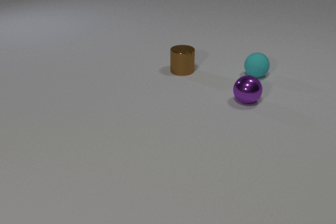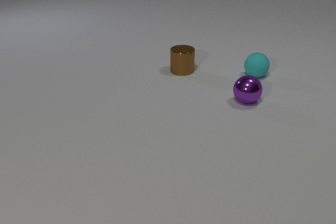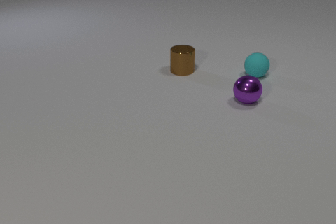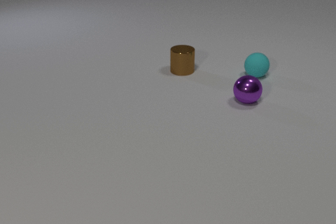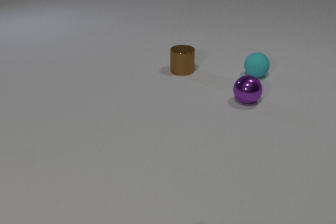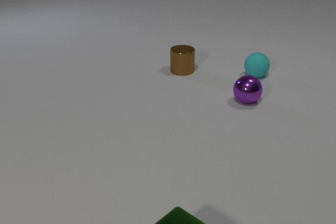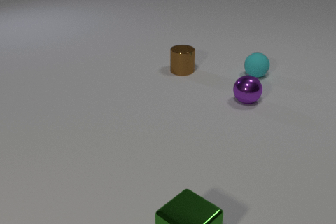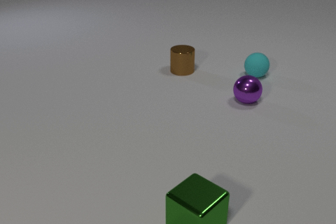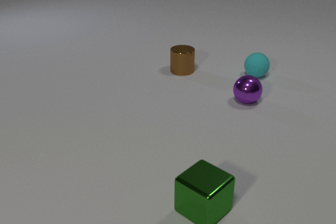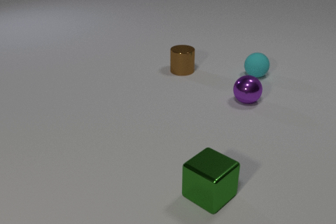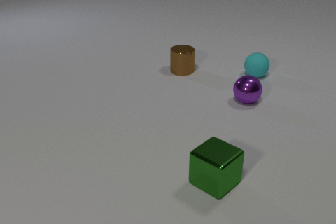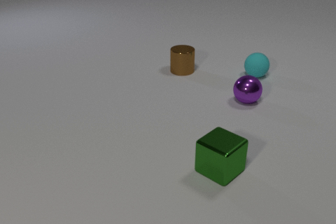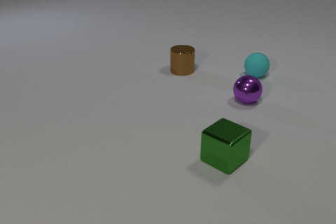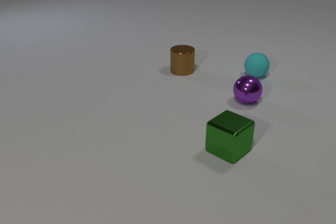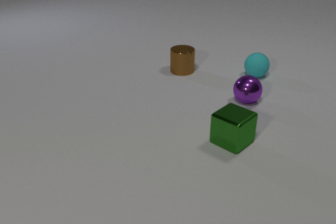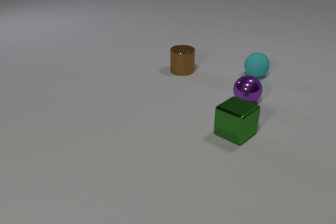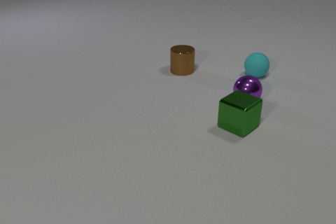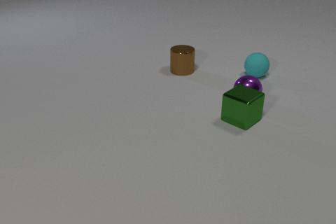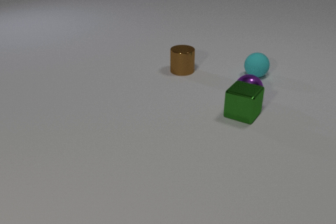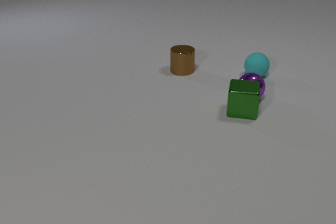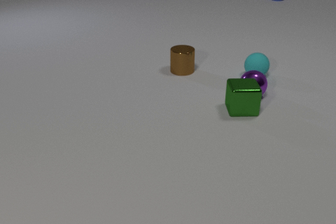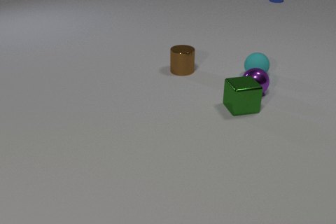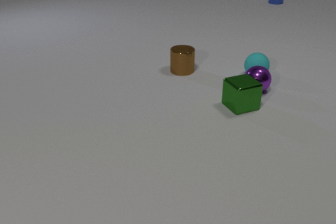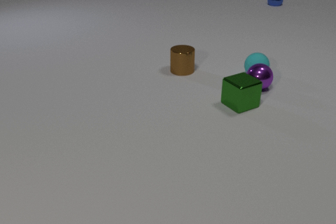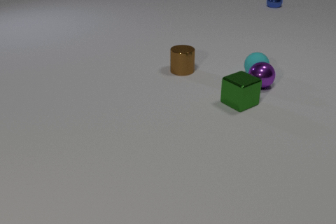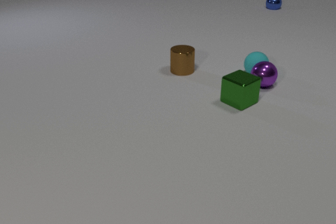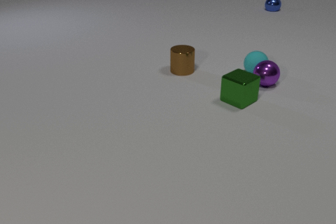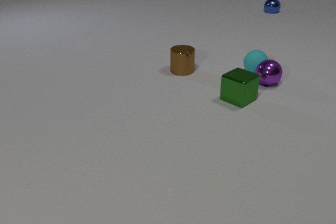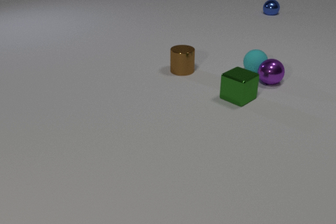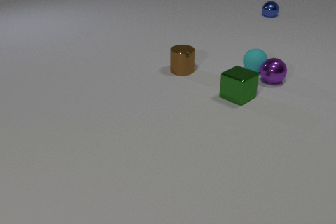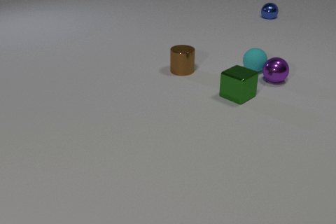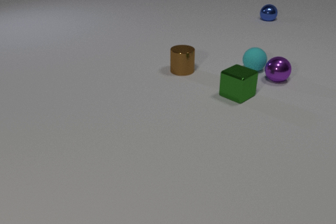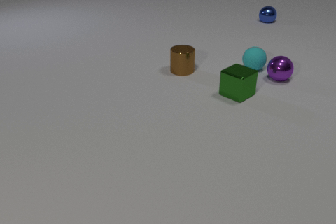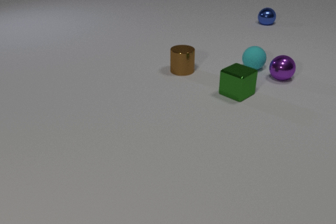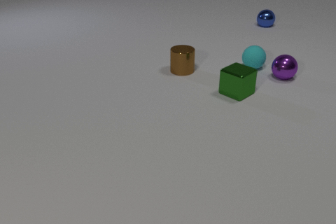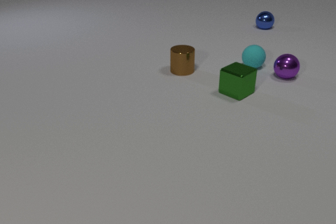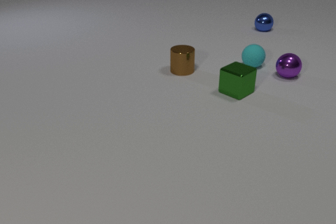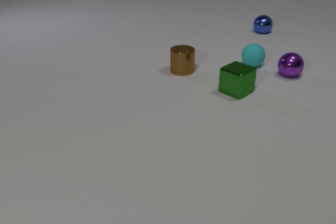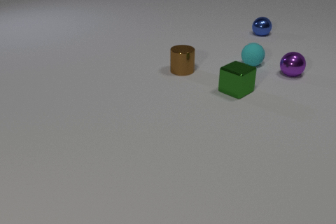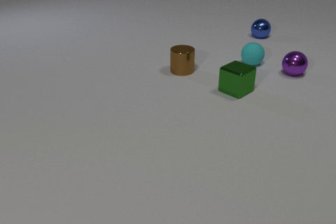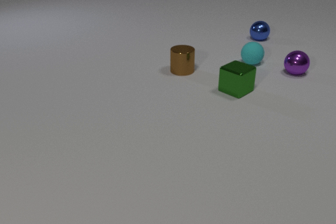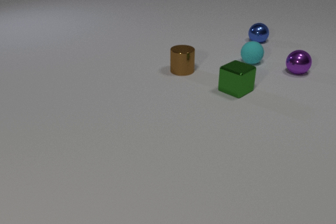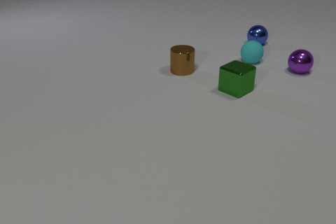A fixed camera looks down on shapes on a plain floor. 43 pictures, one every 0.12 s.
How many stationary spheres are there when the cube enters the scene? 2.
What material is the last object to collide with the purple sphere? rubber.
Are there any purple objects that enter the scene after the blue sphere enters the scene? no.
0.00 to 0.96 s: The green metal cube comes in at the bottom edge, slides away from the camera.
0.96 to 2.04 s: The green metal cube slides away from the camera.
2.04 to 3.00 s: The green metal cube slides away from the camera, spins so that its near face slides to the right, counterclockwise seen from above. The purple metal sphere rolls away from the camera. The blue metal sphere comes in at the top edge, rolls toward the camera. The green metal cube and the purple metal sphere collide. The purple metal sphere and the cyan rubber sphere collide.
3.00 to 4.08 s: The green metal cube slides away from the camera. The purple metal sphere rolls away from the camera and to the right. The cyan rubber sphere rolls away from the camera. The blue metal sphere rolls toward the camera.
4.08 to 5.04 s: The green metal cube slides away from the camera. The purple metal sphere rolls away from the camera and to the right. The cyan rubber sphere rolls away from the camera. The blue metal sphere rolls toward the camera.
